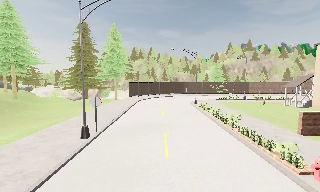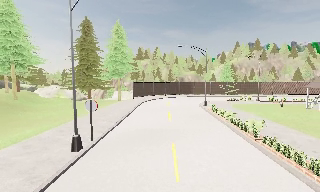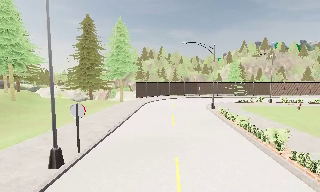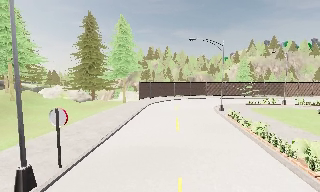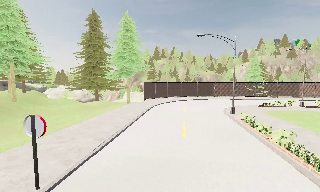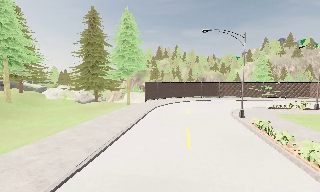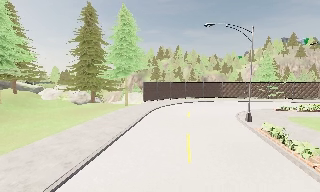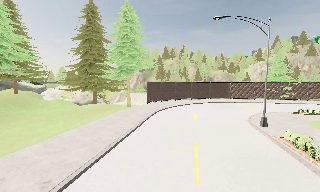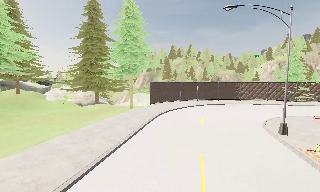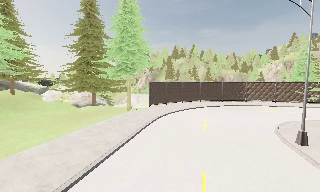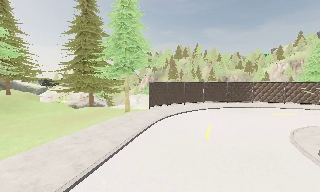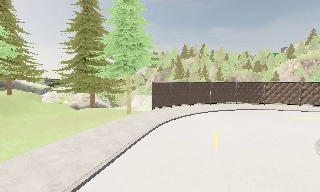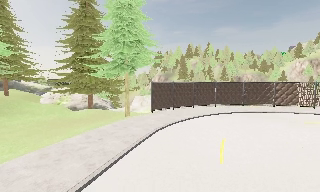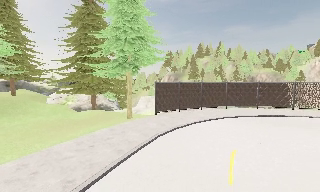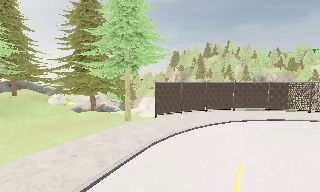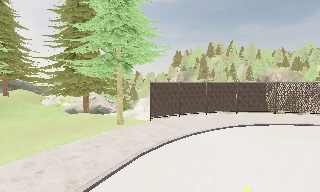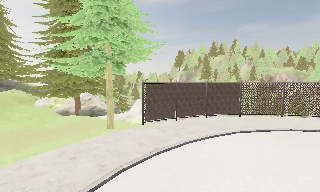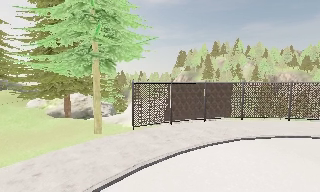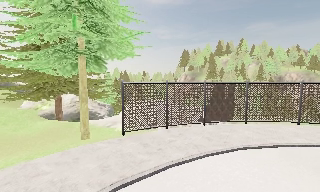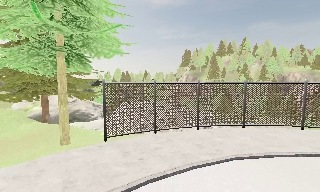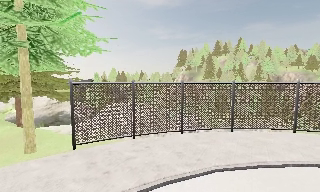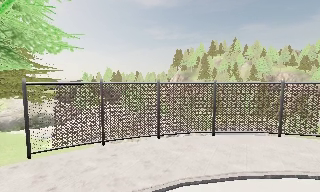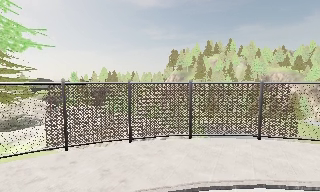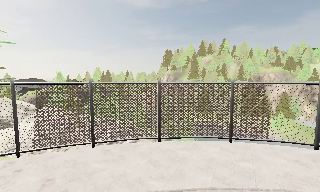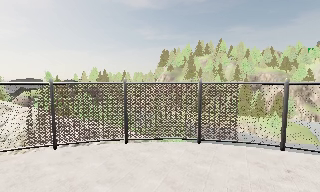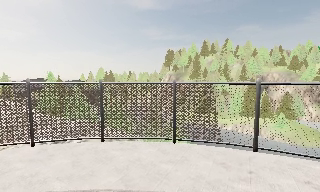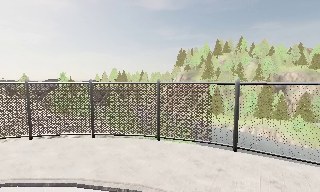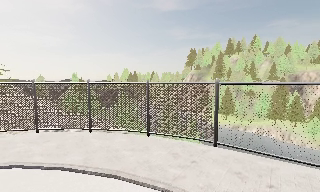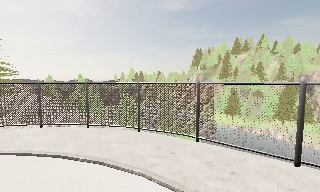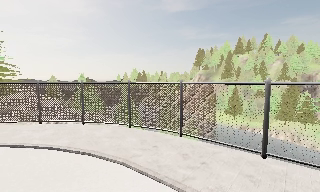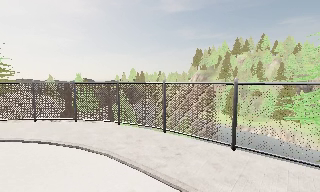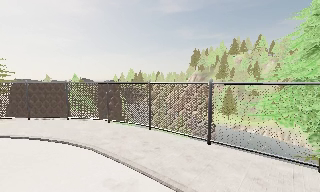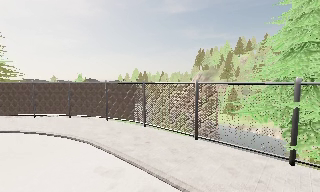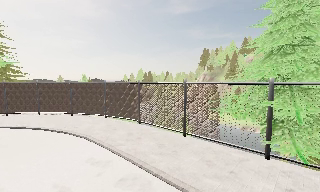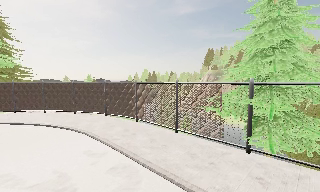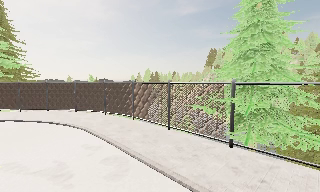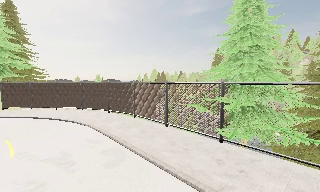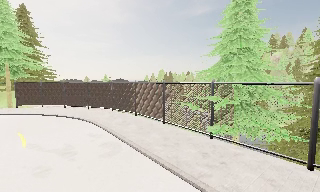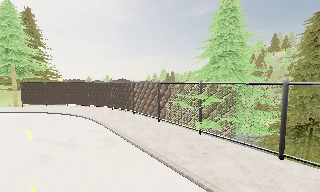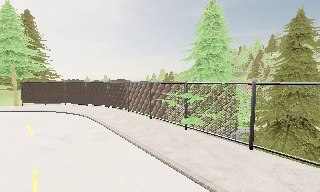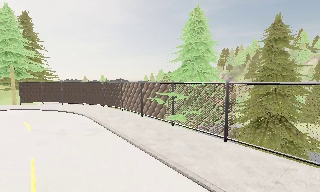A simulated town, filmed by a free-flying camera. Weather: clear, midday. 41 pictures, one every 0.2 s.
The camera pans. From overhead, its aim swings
counterclockwise.
0.0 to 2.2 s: The camera pans to its left, which is counterclockwise from overhead, by about 20 degrees. It travels forward, about 16 m, so what stands in front looms larger.
2.2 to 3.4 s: The camera pans to its left, which is counterclockwise from overhead, by about 10 degrees. It travels forward and to its right, about 8 m, so what stands in front looms larger.
3.4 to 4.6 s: The camera travels to its right and forward, about 8 m, so close, fixed things drift to the left.
4.6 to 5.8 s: The camera pans to its left, which is counterclockwise from overhead, by about 15 degrees. It travels to its right, about 8 m, so close, fixed things drift to the left.
5.8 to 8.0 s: The camera pans to its left, which is counterclockwise from overhead, by about 10 degrees. It travels backward and to its right, about 11 m, so what stands in front gets smaller.
The film runs backward here.
